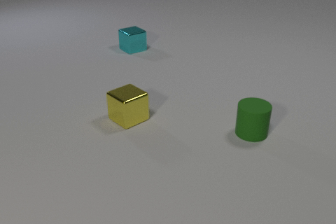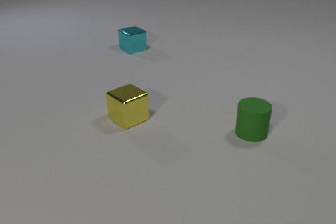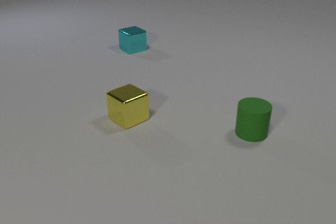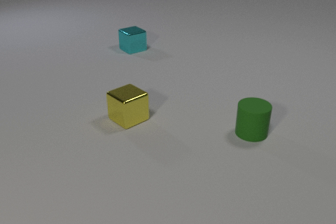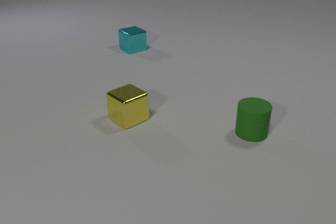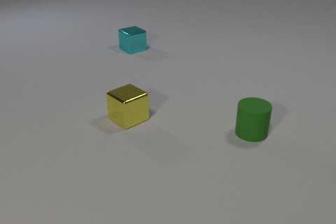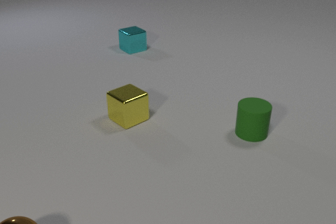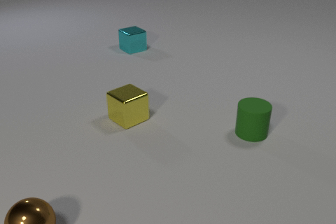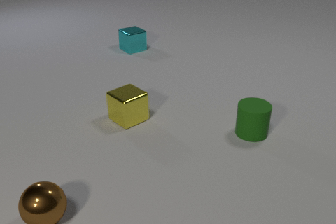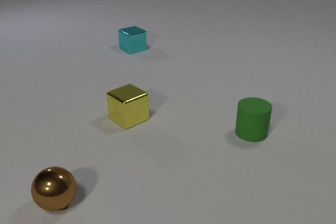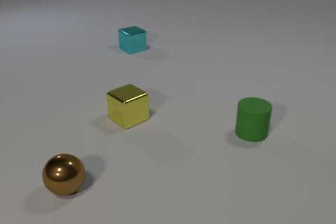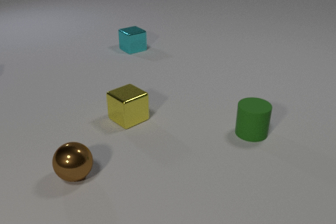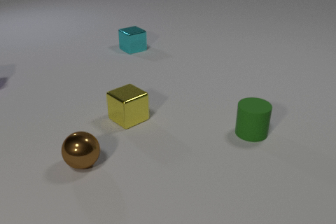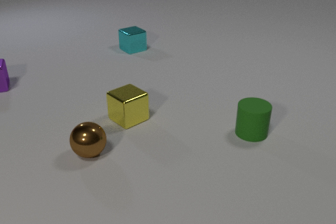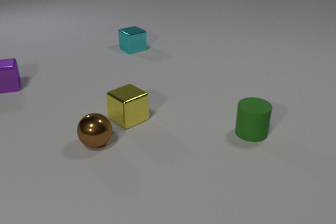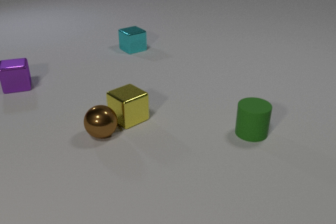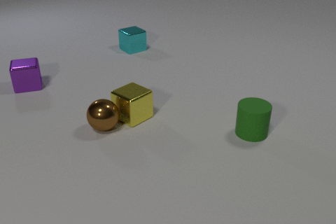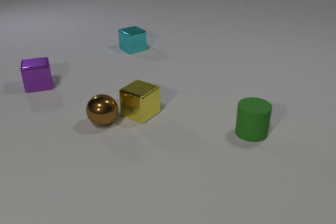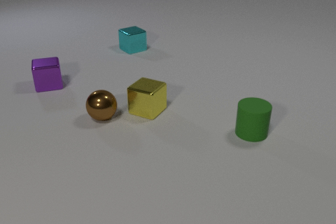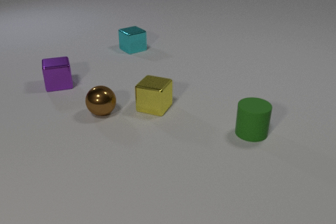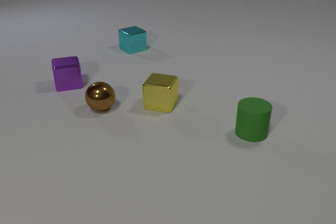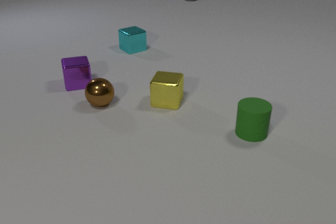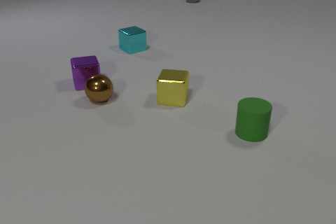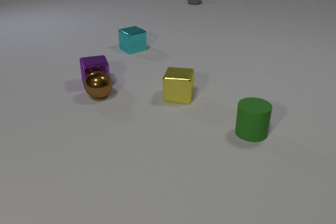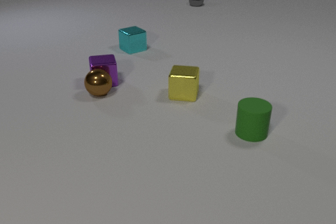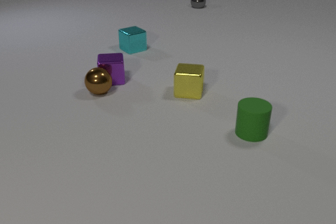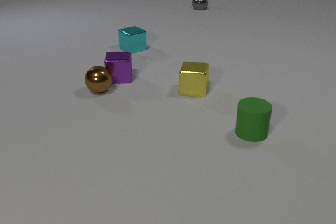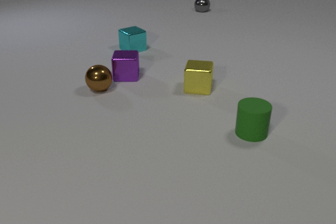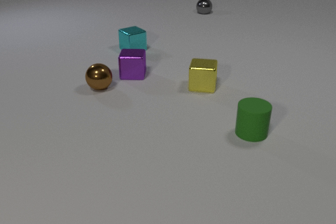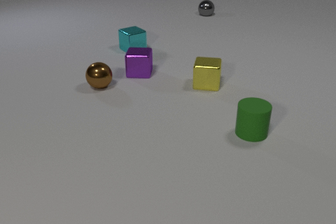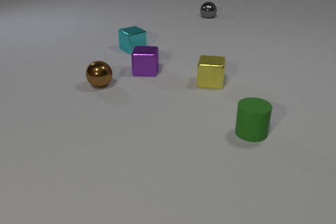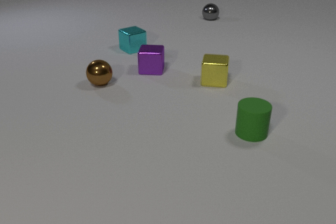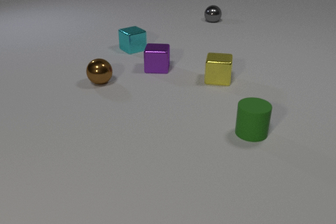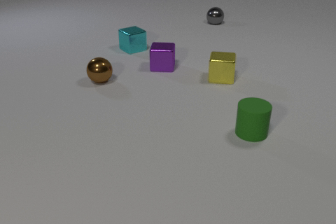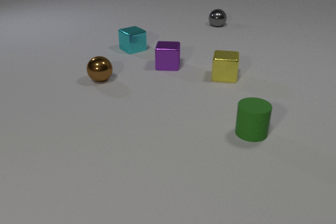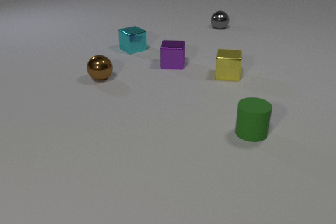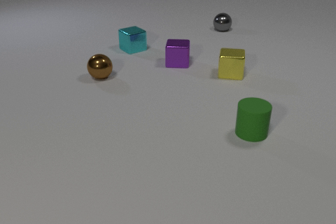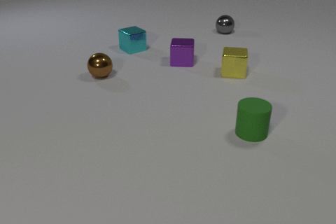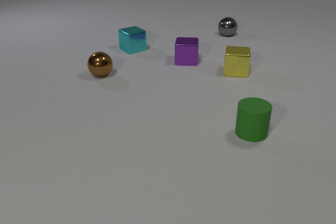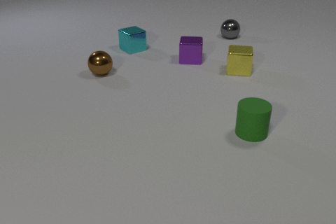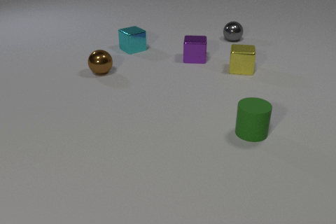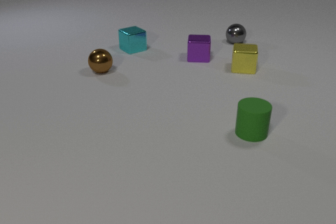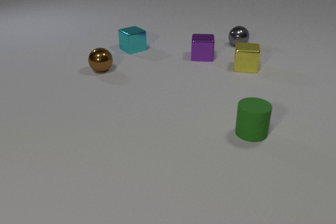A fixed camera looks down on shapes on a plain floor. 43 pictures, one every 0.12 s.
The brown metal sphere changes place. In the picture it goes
away from the camera.
The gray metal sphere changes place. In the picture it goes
toward the camera.
0.00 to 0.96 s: The brown metal sphere comes in at the bottom edge, rolls away from the camera and to the right.
0.96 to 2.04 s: The brown metal sphere rolls away from the camera and to the right. The yellow metal cube slides to the right and away from the camera. The purple metal cube comes in at the left edge, slides to the right. The brown metal sphere and the yellow metal cube collide.
2.04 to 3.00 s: The brown metal sphere rolls away from the camera. The yellow metal cube slides to the right and away from the camera, spins so that its near face slides to the right, counterclockwise seen from above. The gray metal sphere comes in at the top edge, rolls toward the camera. The purple metal cube slides to the right. The brown metal sphere and the purple metal cube collide.
3.00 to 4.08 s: The brown metal sphere rolls away from the camera. The yellow metal cube slides away from the camera and to the right. The gray metal sphere rolls toward the camera. The purple metal cube slides to the right and away from the camera.
4.08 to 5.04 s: The brown metal sphere rolls away from the camera. The yellow metal cube slides away from the camera and to the right. The gray metal sphere rolls toward the camera. The purple metal cube slides to the right and away from the camera.
What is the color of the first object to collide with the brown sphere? yellow.
What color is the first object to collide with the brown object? yellow.
How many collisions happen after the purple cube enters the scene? 2.
